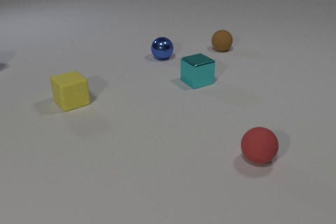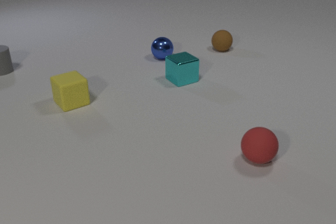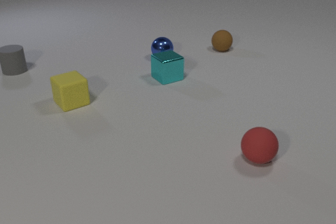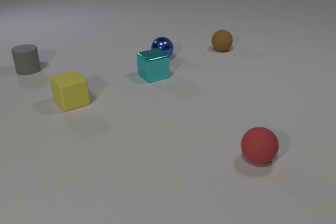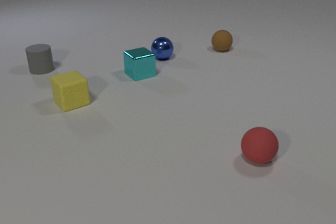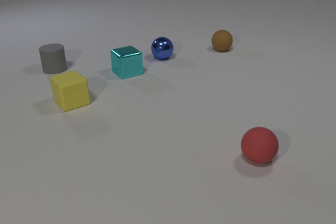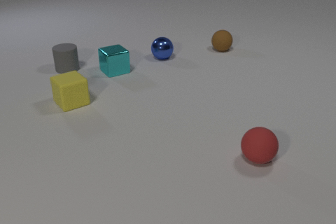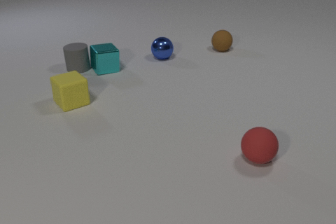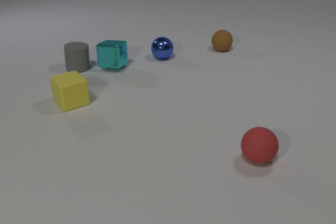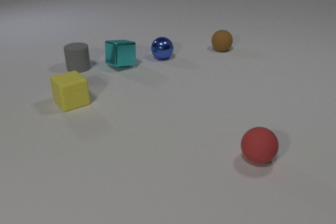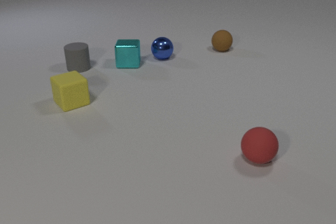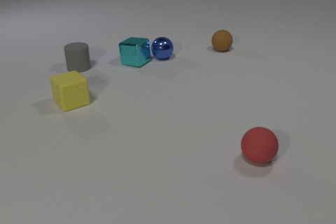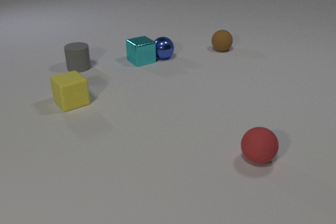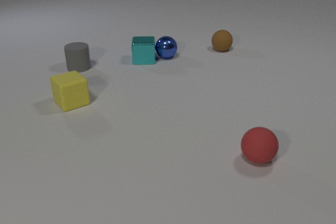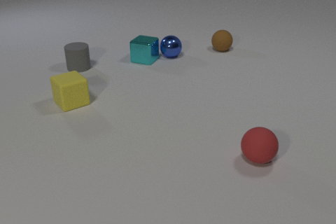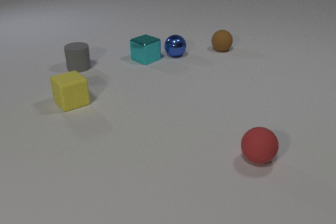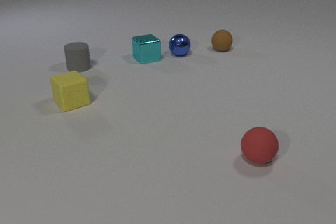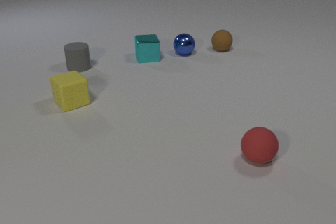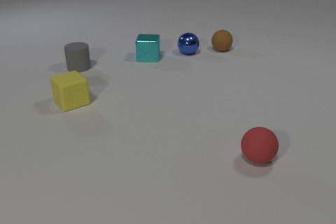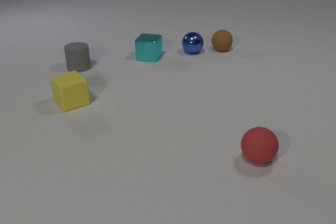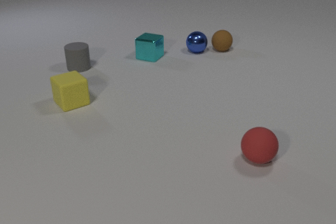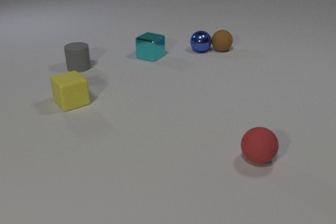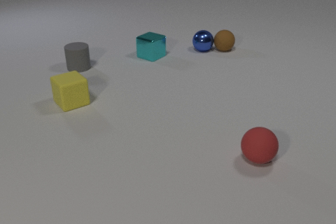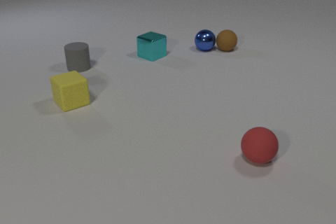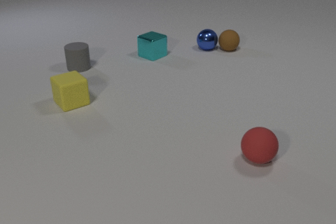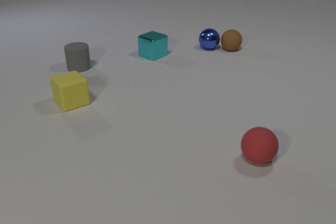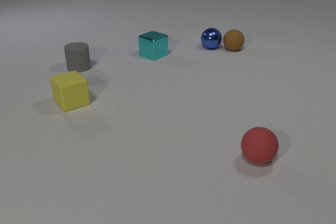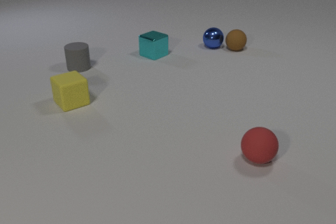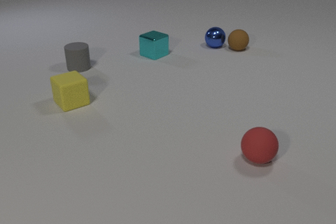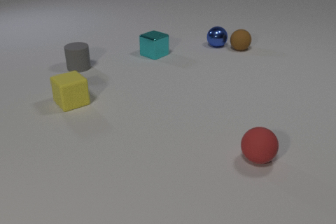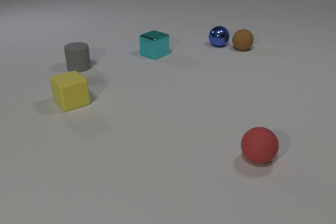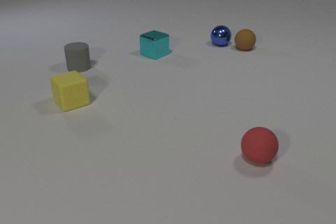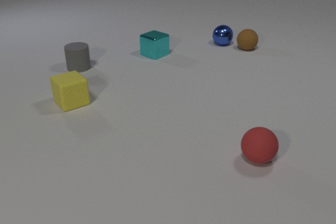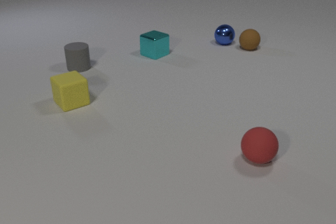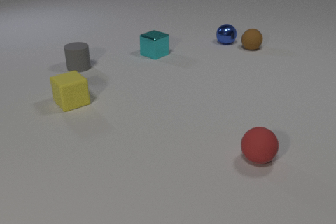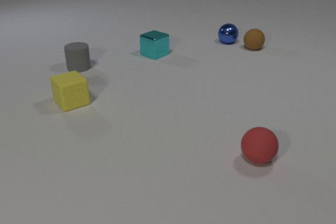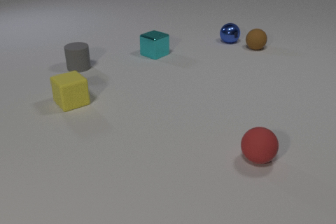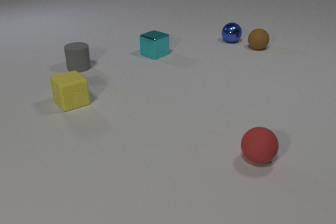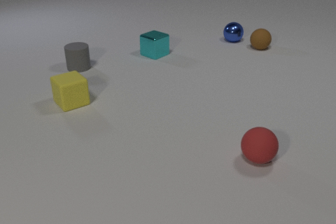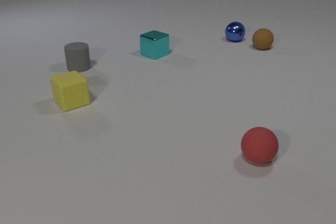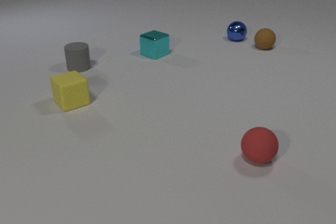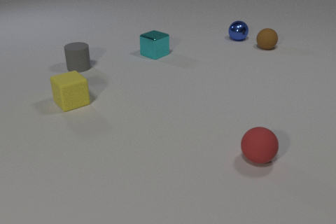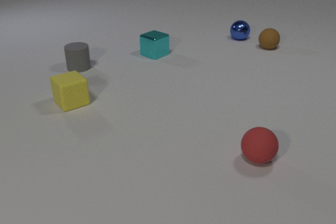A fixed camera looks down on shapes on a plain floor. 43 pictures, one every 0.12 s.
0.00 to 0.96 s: The gray rubber cylinder comes in at the left edge, slides to the right. The cyan metal cube slides to the left and away from the camera. The gray rubber cylinder and the cyan metal cube collide.
0.96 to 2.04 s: The cyan metal cube slides to the right and away from the camera. The blue metal sphere rolls to the right and away from the camera. The cyan metal cube and the blue metal sphere collide.
2.04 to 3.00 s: The cyan metal cube slides away from the camera and to the right. The blue metal sphere rolls to the right and away from the camera. The brown rubber sphere rolls to the right. The blue metal sphere and the brown rubber sphere collide.
3.00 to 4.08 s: The blue metal sphere rolls away from the camera and to the right. The brown rubber sphere rolls to the right.
4.08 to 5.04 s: The blue metal sphere rolls away from the camera and to the right. The brown rubber sphere rolls to the right.
Are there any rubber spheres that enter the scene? no.
What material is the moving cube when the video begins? metal.
What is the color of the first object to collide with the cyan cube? gray.
